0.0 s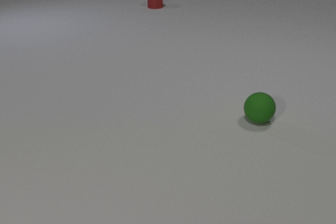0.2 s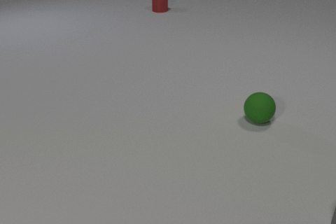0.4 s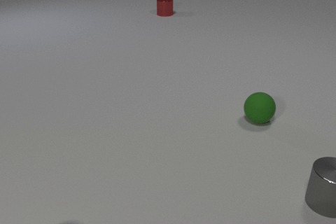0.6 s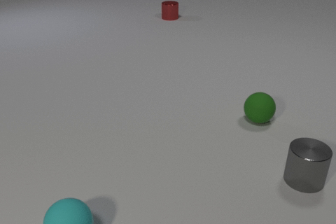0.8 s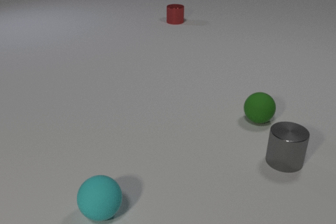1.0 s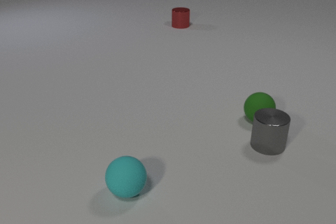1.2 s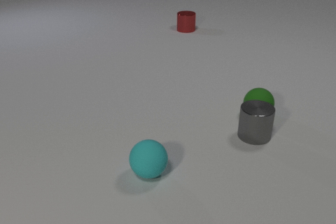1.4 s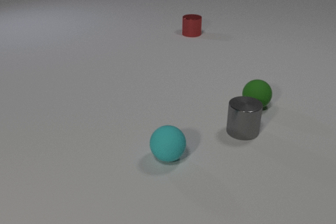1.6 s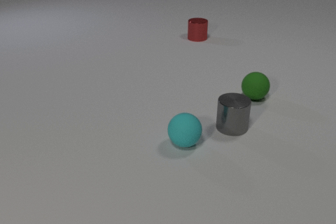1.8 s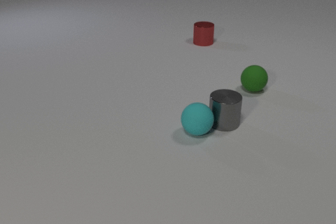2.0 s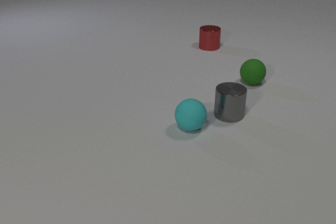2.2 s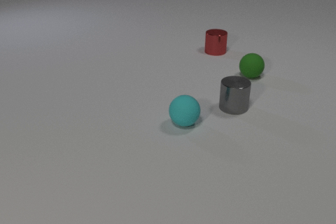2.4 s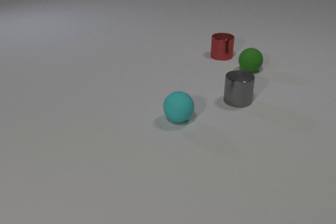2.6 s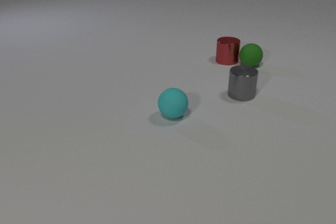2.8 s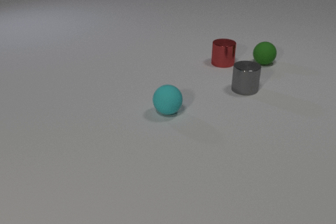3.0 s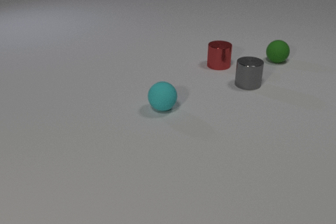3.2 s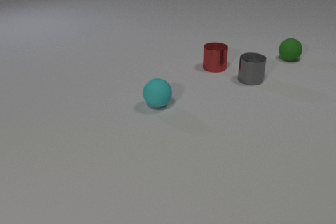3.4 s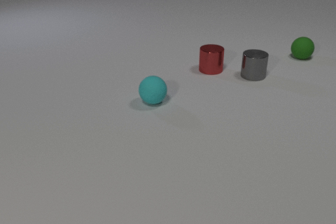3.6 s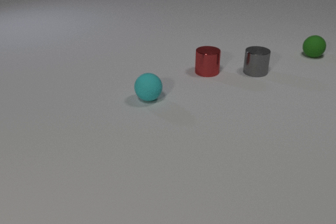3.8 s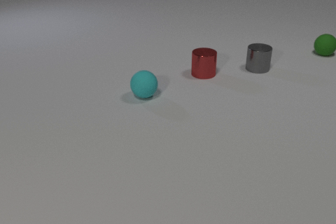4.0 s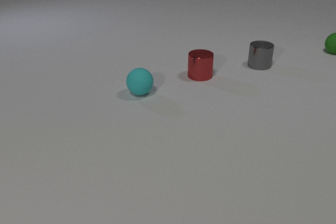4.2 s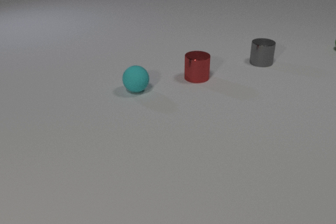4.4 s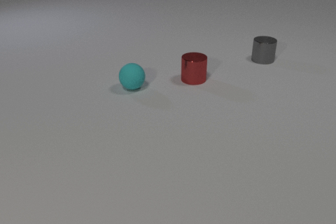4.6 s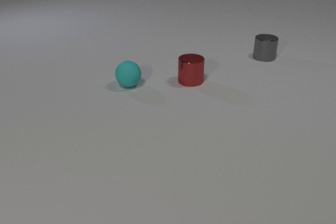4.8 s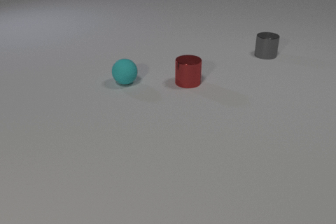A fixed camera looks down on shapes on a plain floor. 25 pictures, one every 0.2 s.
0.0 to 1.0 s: The gray metal cylinder comes in at the right edge, slides away from the camera and to the left. The cyan rubber sphere comes in at the bottom edge, rolls to the right and away from the camera. The red metal cylinder slides toward the camera.
1.0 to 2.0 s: The gray metal cylinder slides away from the camera and to the left. The green rubber sphere rolls away from the camera. The cyan rubber sphere rolls away from the camera and to the right. The red metal cylinder slides toward the camera and to the right. The gray metal cylinder and the green rubber sphere collide. The gray metal cylinder and the cyan rubber sphere collide.
2.0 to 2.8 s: The gray metal cylinder slides away from the camera. The green rubber sphere rolls away from the camera. The cyan rubber sphere rolls away from the camera and to the left. The red metal cylinder slides toward the camera. The green rubber sphere and the red metal cylinder collide.
2.8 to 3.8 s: The gray metal cylinder slides away from the camera. The green rubber sphere rolls to the right and away from the camera. The cyan rubber sphere rolls away from the camera and to the left. The red metal cylinder slides toward the camera and to the left.
3.8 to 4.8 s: The gray metal cylinder slides away from the camera. The green rubber sphere rolls to the right and away from the camera, leaves at the right edge. The cyan rubber sphere rolls away from the camera and to the left. The red metal cylinder slides toward the camera and to the left.
Are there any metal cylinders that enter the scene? yes.
How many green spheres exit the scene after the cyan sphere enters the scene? 1.
What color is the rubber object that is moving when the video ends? cyan.
